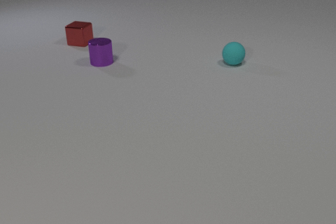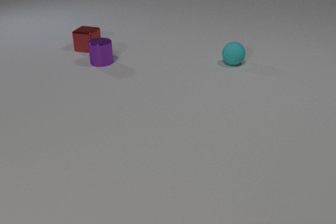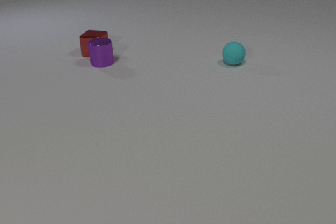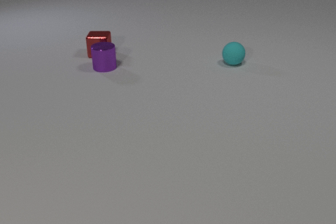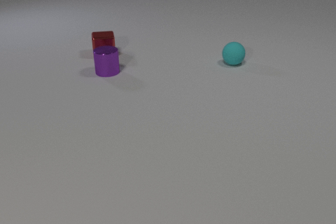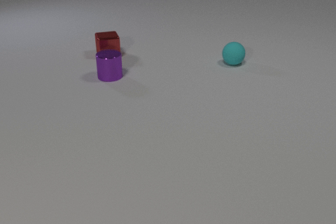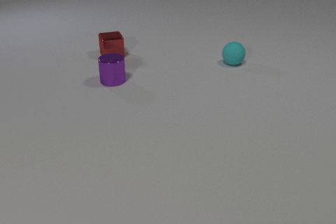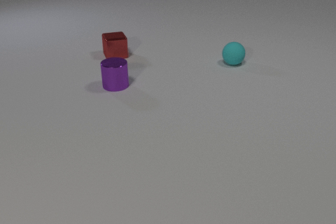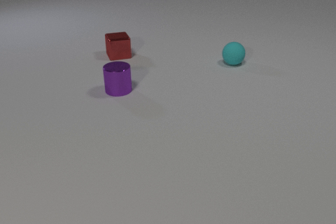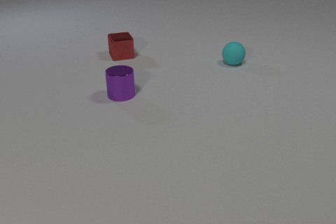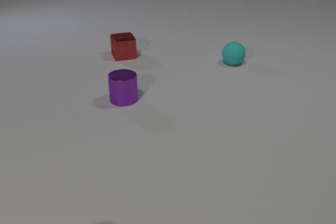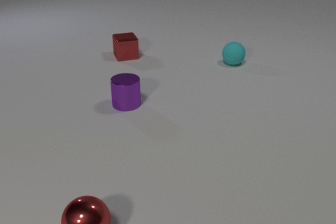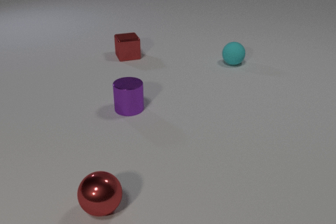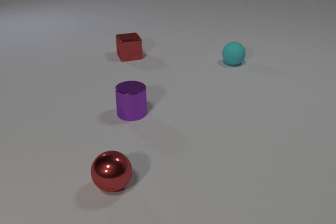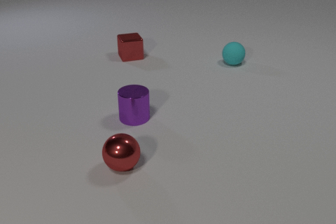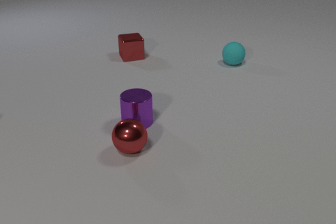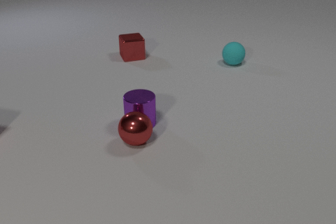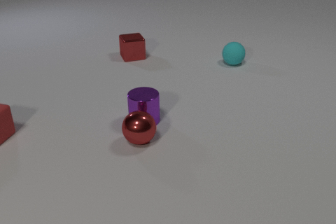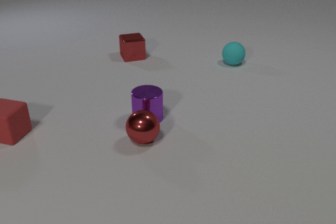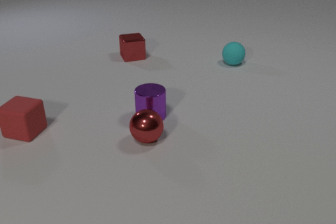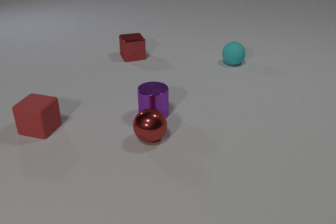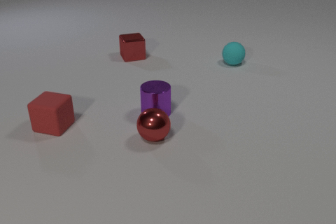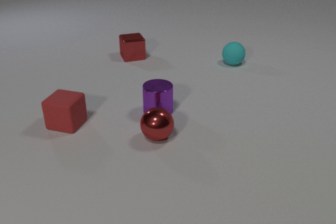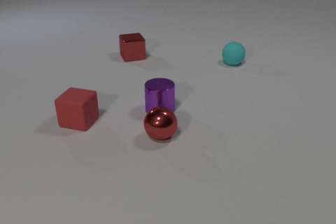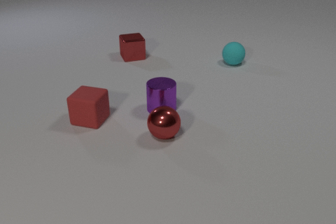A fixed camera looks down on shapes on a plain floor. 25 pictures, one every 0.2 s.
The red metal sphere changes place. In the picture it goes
away from the camera.
0.0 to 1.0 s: The red metal cube slides toward the camera and to the right, spins counterclockwise seen from above by about 30 degrees, its near face sliding to the right. The purple metal cylinder slides toward the camera. The red metal cube and the purple metal cylinder collide.
1.0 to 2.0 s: The red metal cube slides to the right. The purple metal cylinder slides toward the camera.
2.0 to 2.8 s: The red metal cube slides to the right. The purple metal cylinder slides toward the camera. The red metal sphere comes in at the bottom edge, rolls away from the camera.
2.8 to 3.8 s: The purple metal cylinder slides to the right. The red metal sphere rolls away from the camera and to the right. The red rubber cube comes in at the left edge, slides to the right. The purple metal cylinder and the red metal sphere collide.
3.8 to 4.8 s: The purple metal cylinder slides away from the camera and to the right. The red metal sphere rolls to the right. The red rubber cube slides to the right.
Are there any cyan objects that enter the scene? no.
How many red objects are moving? 3.
What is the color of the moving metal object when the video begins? red.
